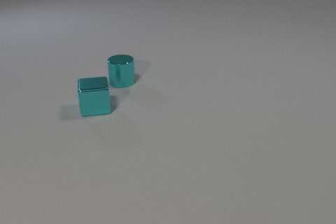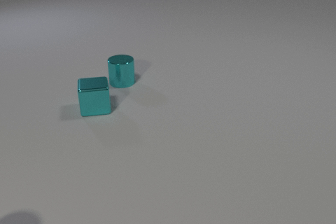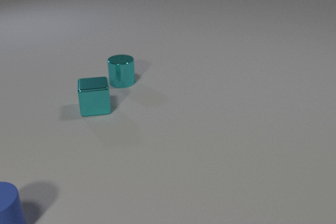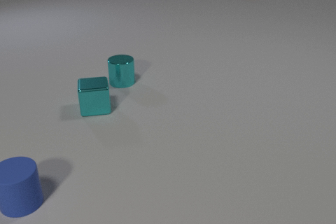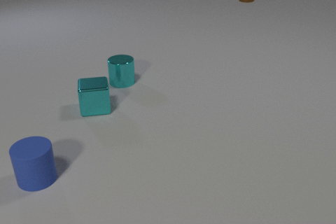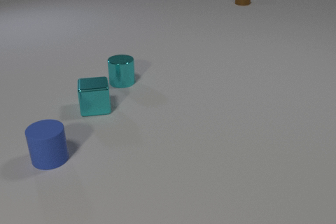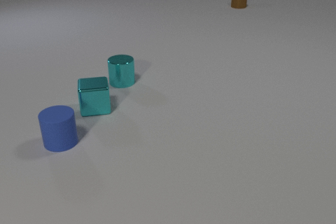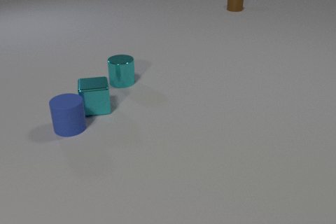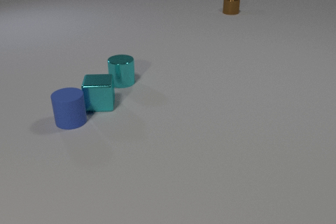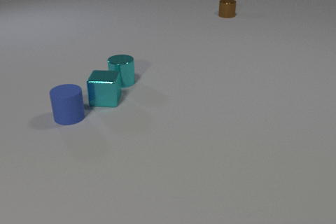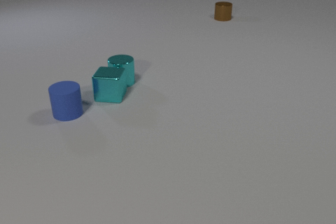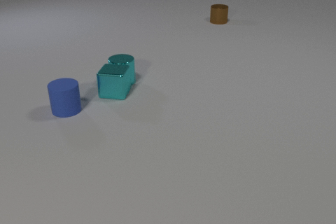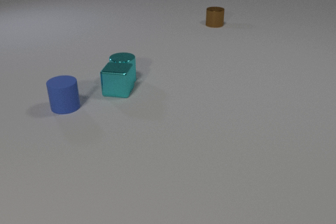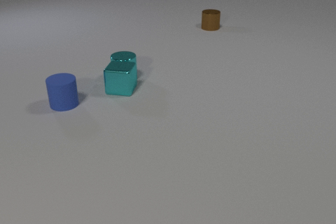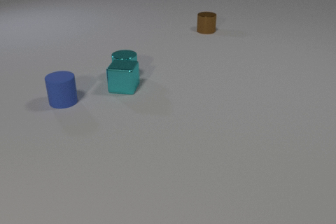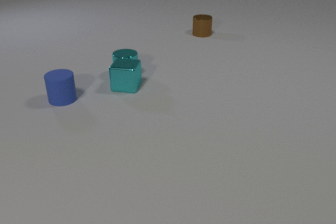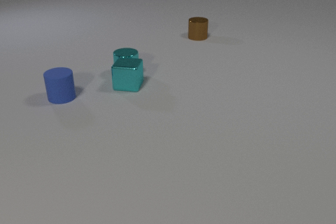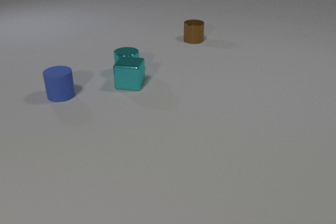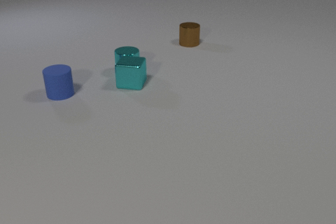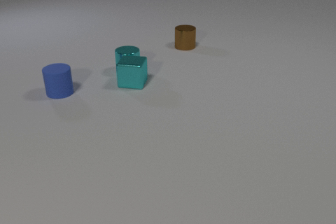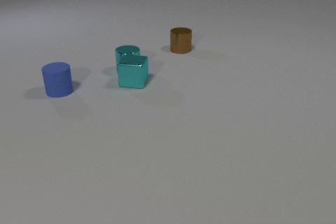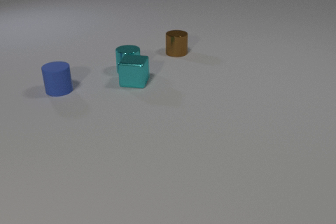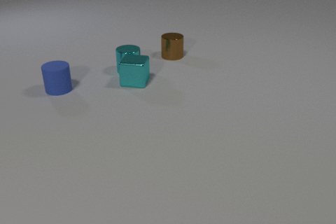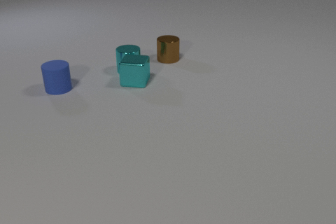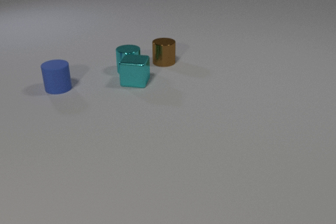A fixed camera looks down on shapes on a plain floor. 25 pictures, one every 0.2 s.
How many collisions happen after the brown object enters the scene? 2.
Are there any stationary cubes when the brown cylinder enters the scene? yes.
What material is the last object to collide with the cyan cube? metal.
0.0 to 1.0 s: The blue rubber cylinder comes in at the bottom edge, slides away from the camera and to the right. The brown metal cylinder comes in at the top edge, slides toward the camera.
1.0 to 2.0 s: The blue rubber cylinder slides away from the camera. The cyan metal cube slides away from the camera and to the right. The brown metal cylinder slides toward the camera. The blue rubber cylinder and the cyan metal cube collide.
2.0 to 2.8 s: The blue rubber cylinder slides away from the camera. The cyan metal cube slides away from the camera and to the right. The cyan metal cylinder slides away from the camera. The brown metal cylinder slides toward the camera. The cyan metal cube and the cyan metal cylinder collide.
2.8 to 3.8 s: The blue rubber cylinder slides away from the camera. The cyan metal cube slides away from the camera and to the right. The cyan metal cylinder slides away from the camera. The brown metal cylinder slides toward the camera and to the left.
3.8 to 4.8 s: The blue rubber cylinder slides away from the camera. The brown metal cylinder slides toward the camera and to the left.
